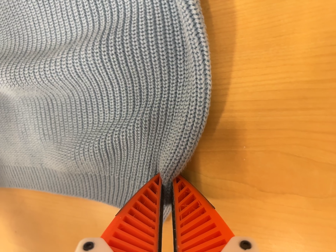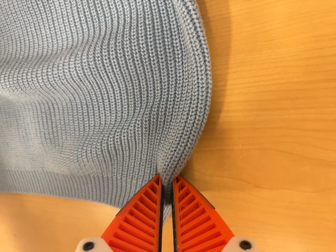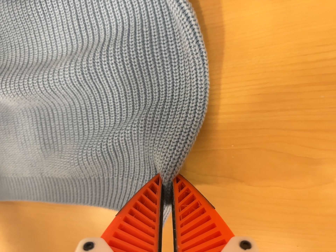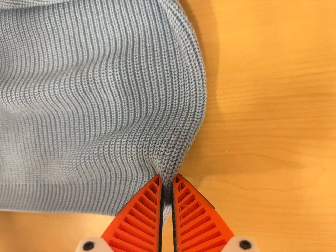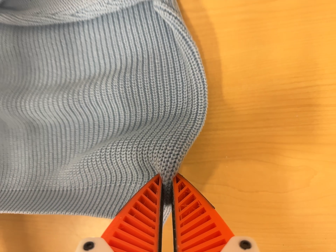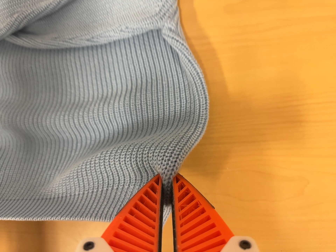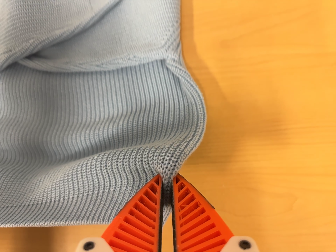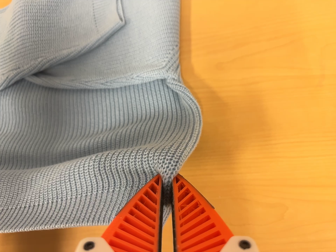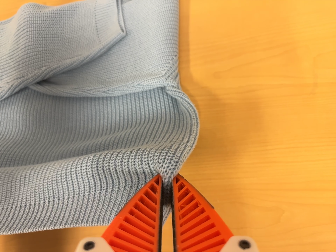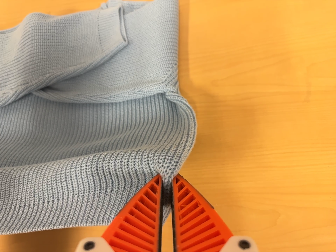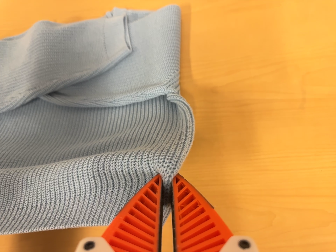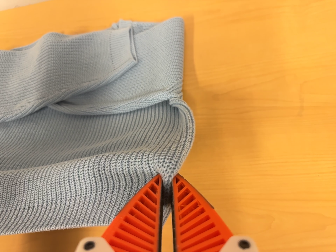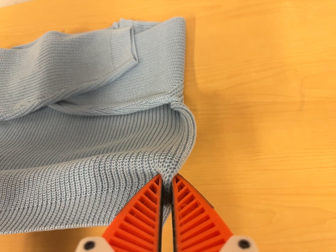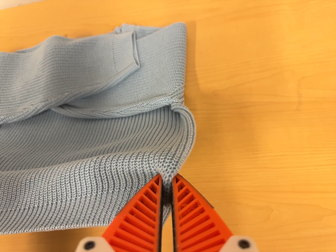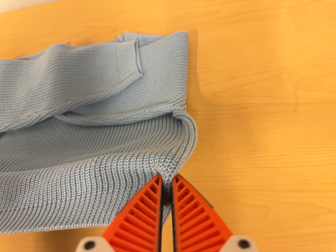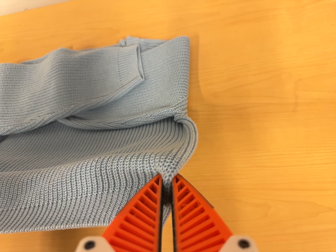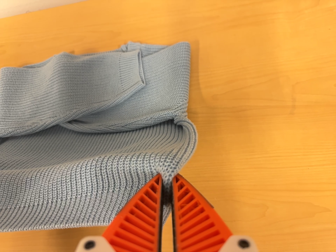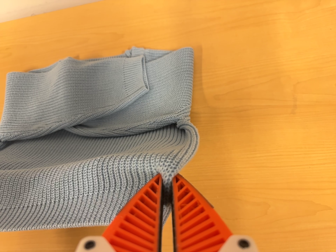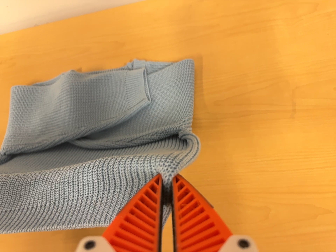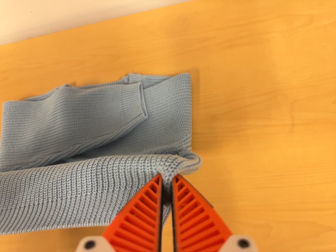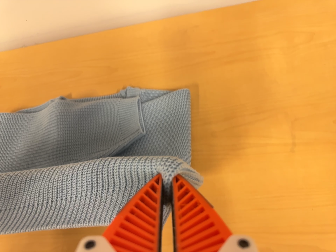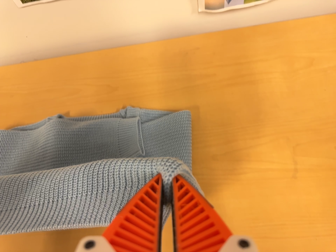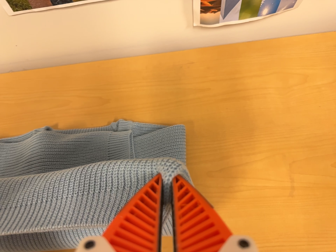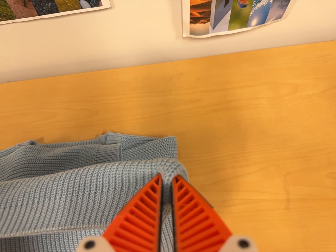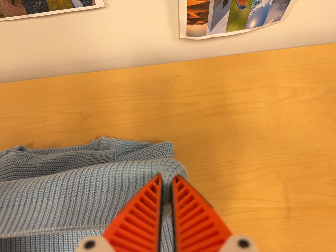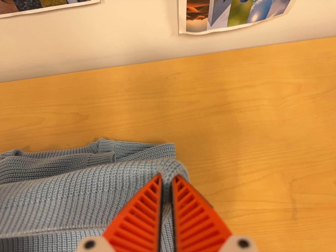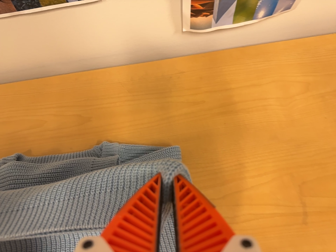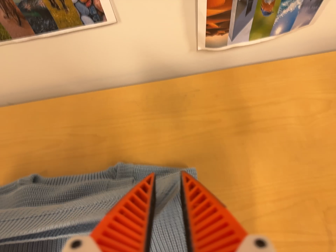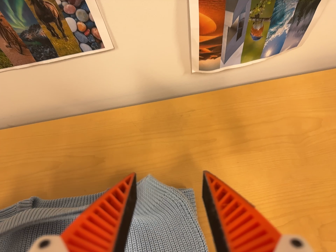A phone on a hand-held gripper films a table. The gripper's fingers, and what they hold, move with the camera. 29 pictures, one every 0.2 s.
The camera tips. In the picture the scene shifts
downward.
0.0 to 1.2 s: The camera pans to its right by about 10 degrees. It travels backward and to its left, about 12 cm, so what stands in front gets smaller. Its aim tips toward the top of its view by about 20 degrees, and the scene shifts downward.
1.2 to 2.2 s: The camera travels backward, about 7 cm, so what stands in front gets smaller. Its aim tips toward the top of its view by about 10 degrees, and the scene shifts downward.
2.2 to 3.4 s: The camera shifts only a little, or ends up much as it began.
3.4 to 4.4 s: The camera travels toward the top of its view, about 7 cm, so close, fixed things drift downward. Its aim tips toward the top of its view by about 10 degrees, and the scene shifts downward.
4.4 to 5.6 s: The camera travels toward the top of its view, forward and to its left, about 9 cm, so close, fixed things drift downward.
The film runs forward here.
